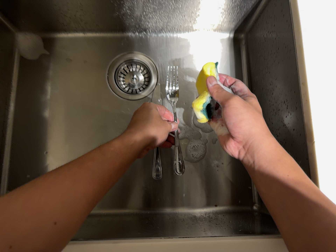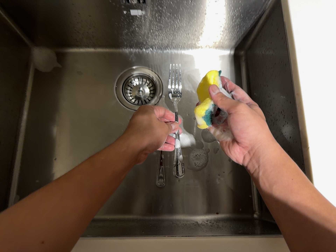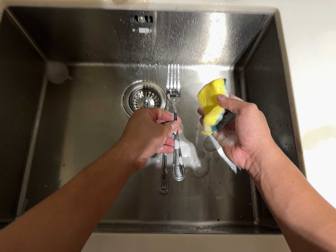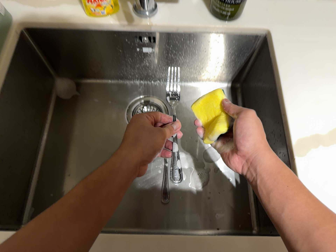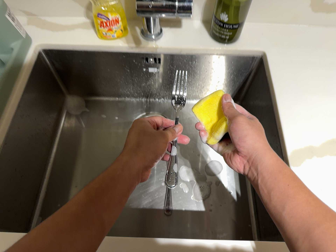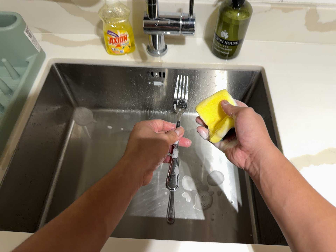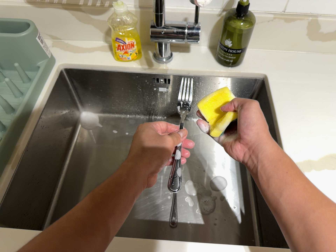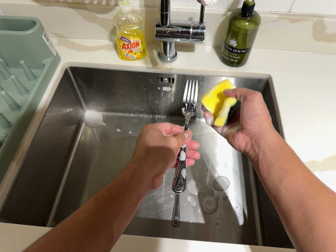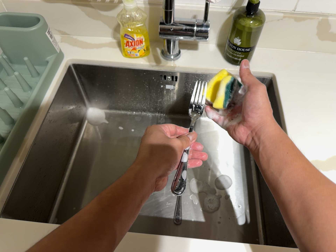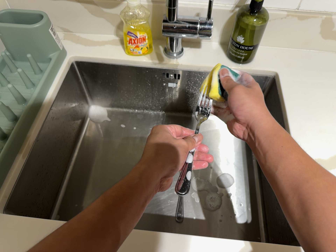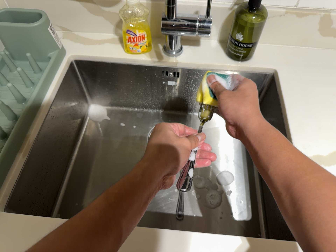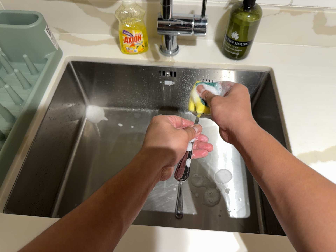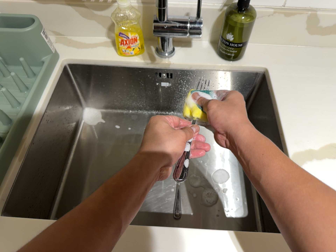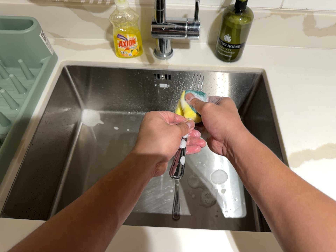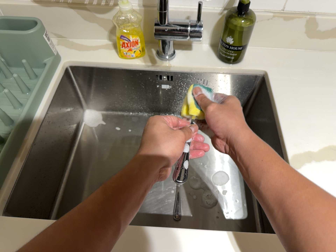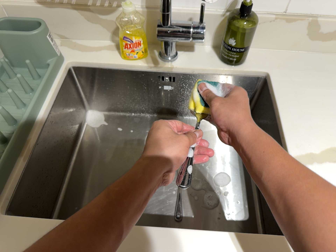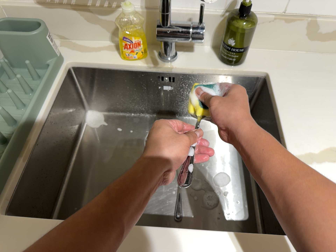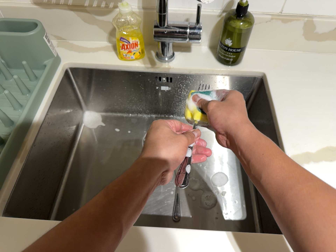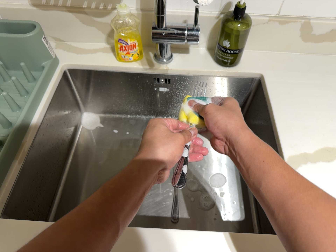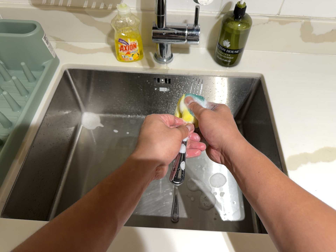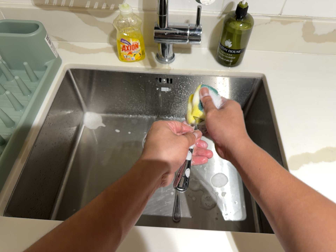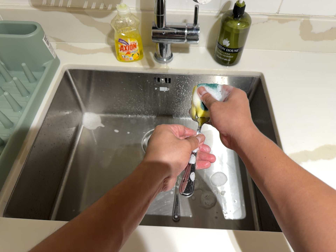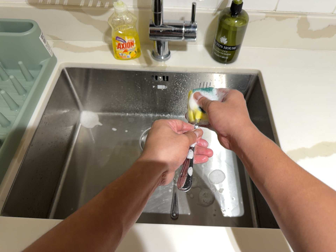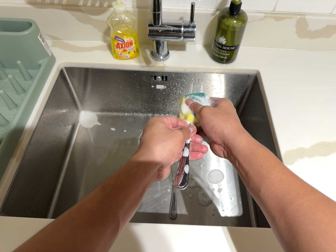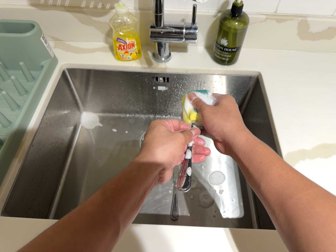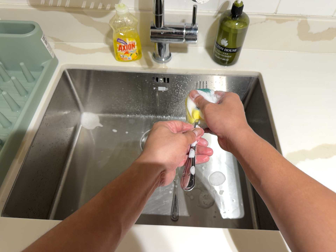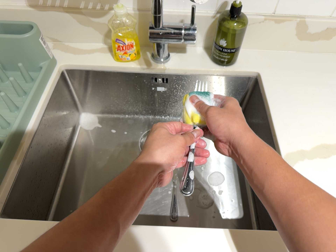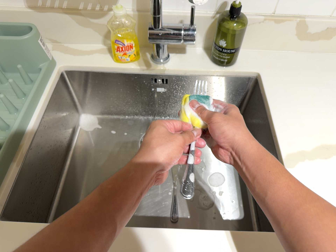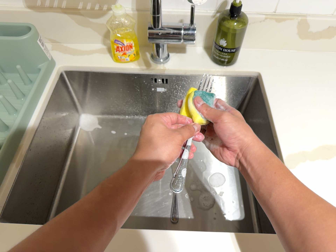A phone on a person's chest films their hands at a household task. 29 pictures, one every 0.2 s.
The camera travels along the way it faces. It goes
backward.
0.0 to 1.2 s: The camera travels backward and toward the bottom of its view, about 20 cm, so what stands in front gets smaller. Its aim tips toward the top of its view by about 25 degrees, and the scene shifts downward.
1.2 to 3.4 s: The camera shifts only a little, or ends up much as it began.
3.4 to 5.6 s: The camera keeps its place and its aim.
The film runs backward here.
